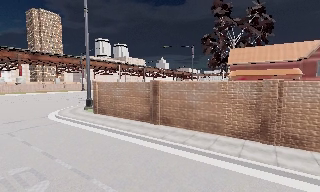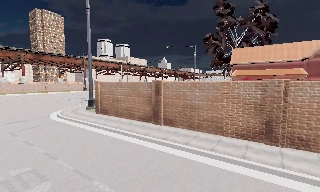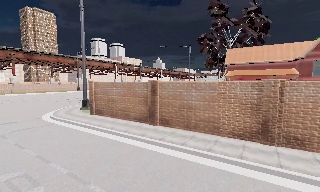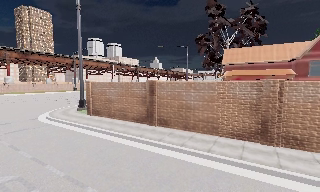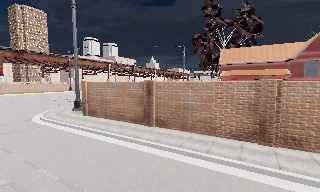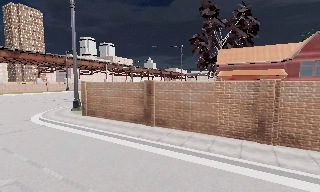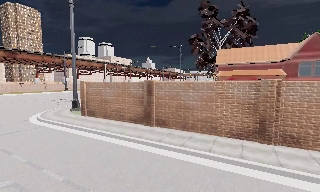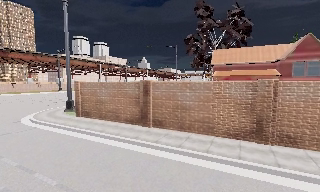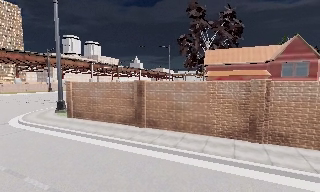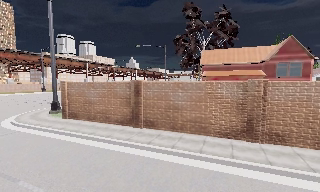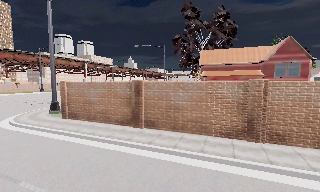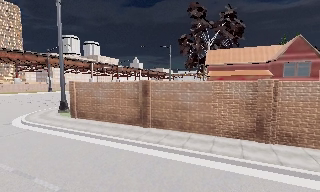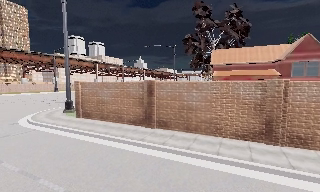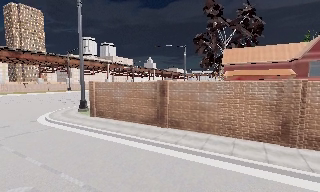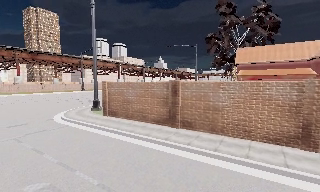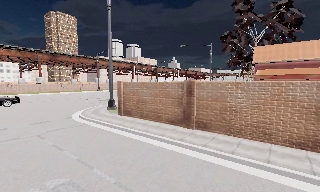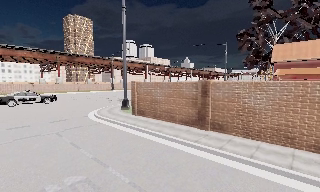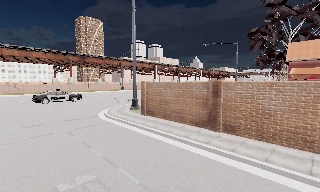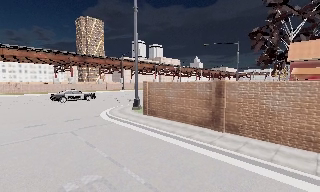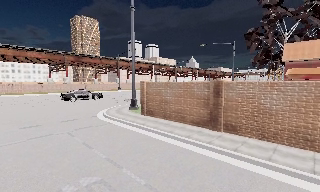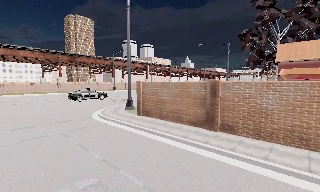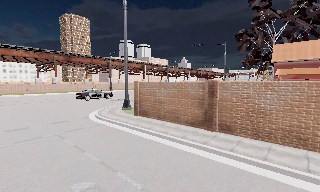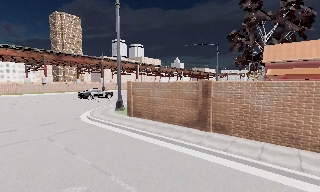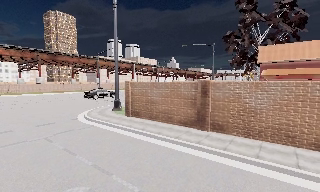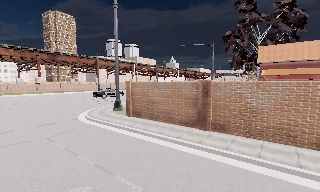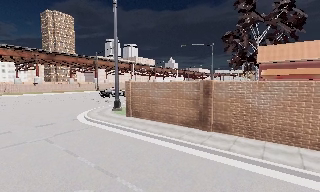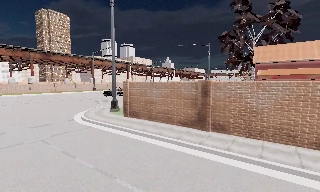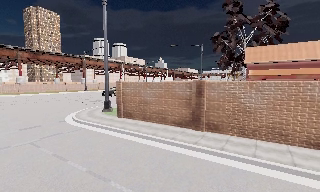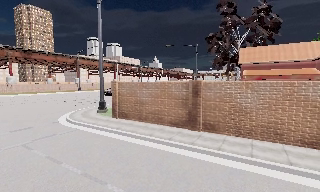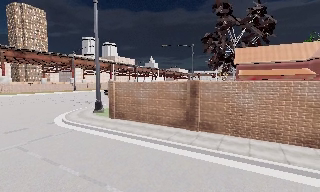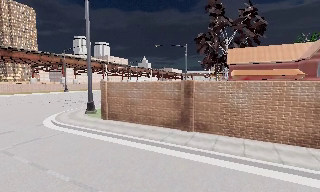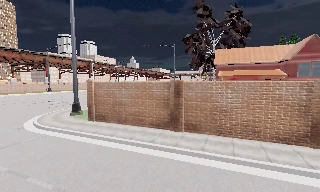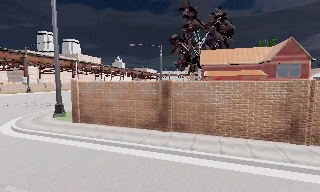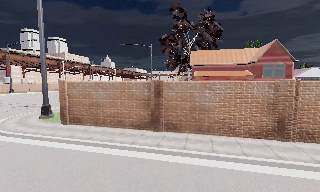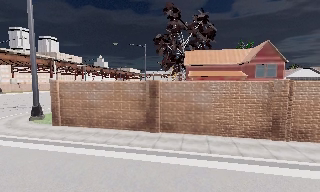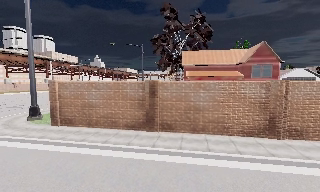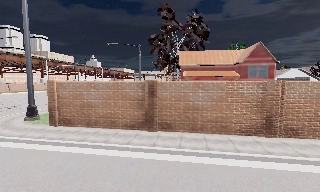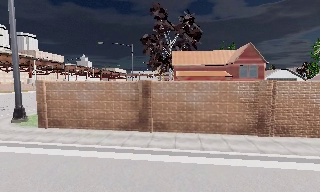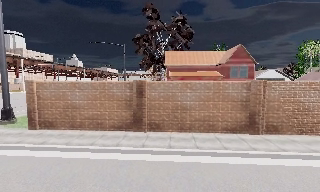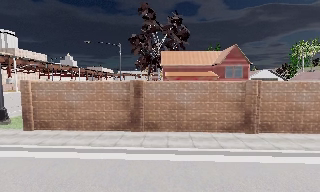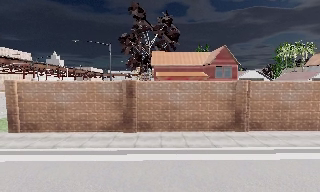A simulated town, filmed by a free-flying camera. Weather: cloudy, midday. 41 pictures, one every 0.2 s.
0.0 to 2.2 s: The camera travels to its left and forward, about 1 m.
2.2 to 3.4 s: The scene slides to the right, as the camera pans about 20 degrees to its left.
3.4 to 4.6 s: The camera travels to its left, about 0.5 m.
4.6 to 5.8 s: The camera shifts only a little, or ends up much as it began.
5.8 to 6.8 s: The camera swings to its right by about 15 degrees, and the scene slides to the left.
6.8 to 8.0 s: The camera swings to its right by about 15 degrees, and the scene slides to the left. It travels to its left, about 0.5 m.
The film runs forward here.
